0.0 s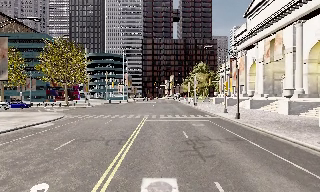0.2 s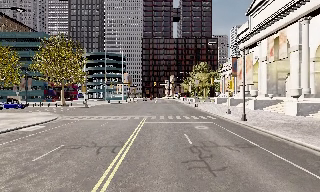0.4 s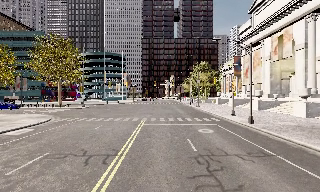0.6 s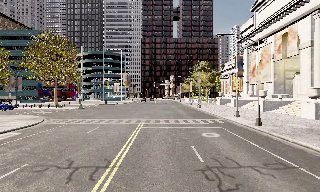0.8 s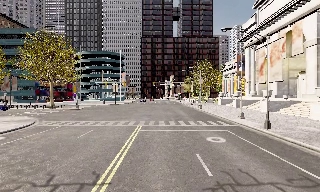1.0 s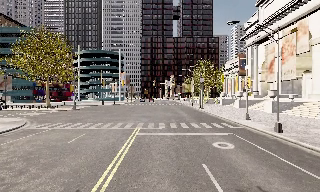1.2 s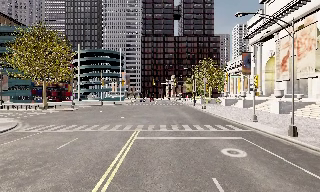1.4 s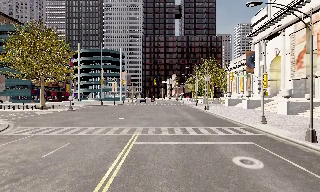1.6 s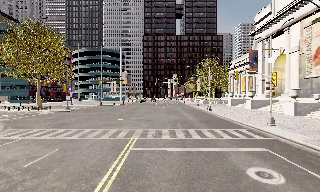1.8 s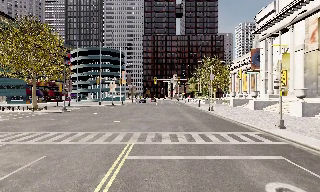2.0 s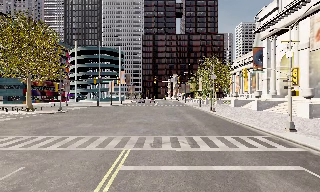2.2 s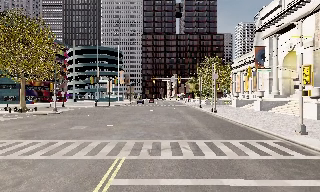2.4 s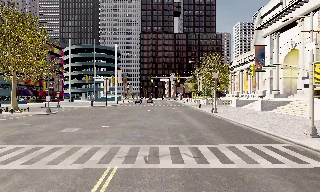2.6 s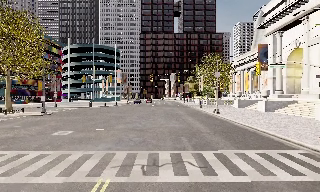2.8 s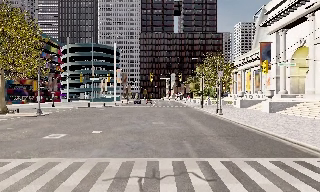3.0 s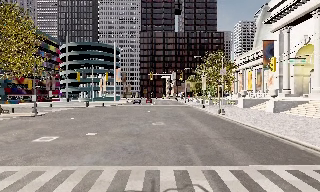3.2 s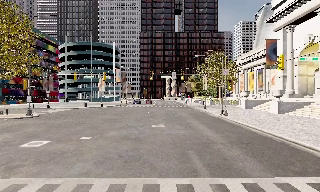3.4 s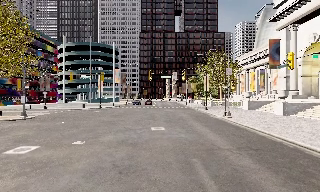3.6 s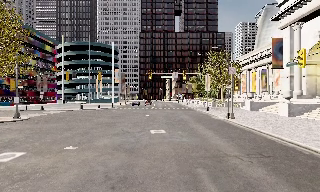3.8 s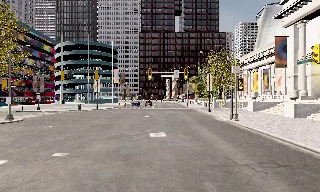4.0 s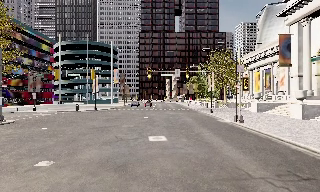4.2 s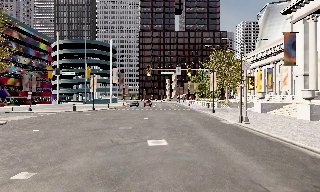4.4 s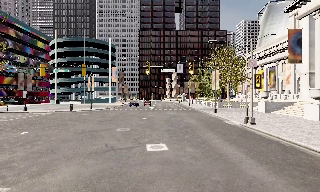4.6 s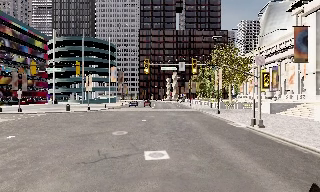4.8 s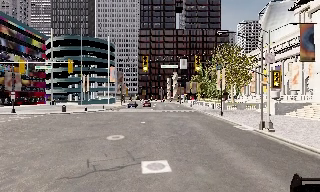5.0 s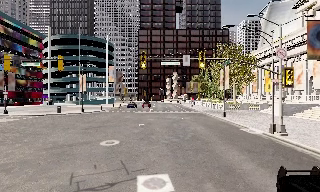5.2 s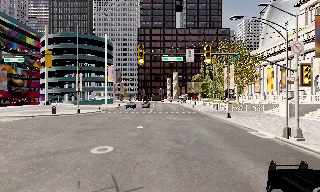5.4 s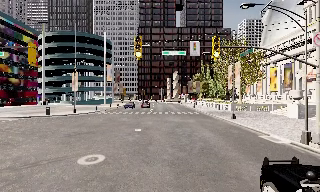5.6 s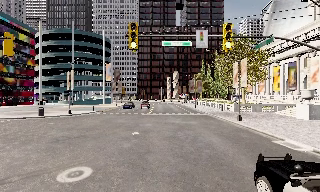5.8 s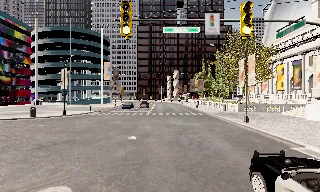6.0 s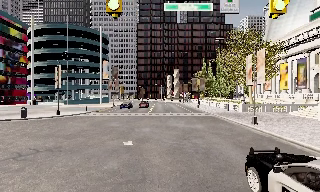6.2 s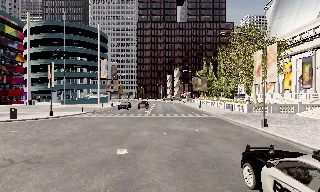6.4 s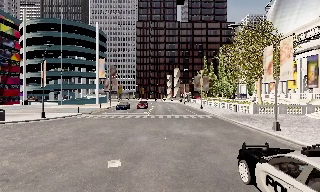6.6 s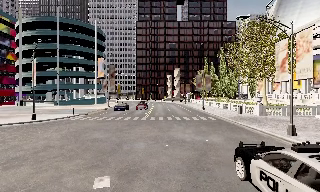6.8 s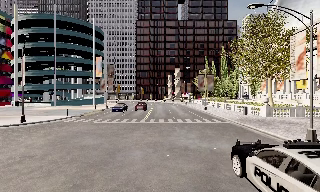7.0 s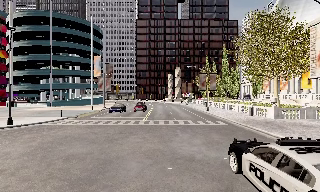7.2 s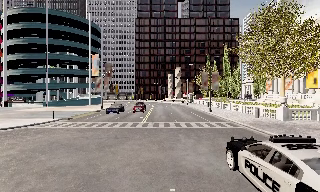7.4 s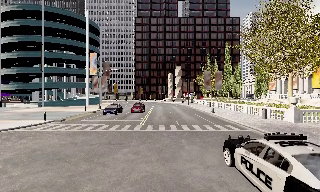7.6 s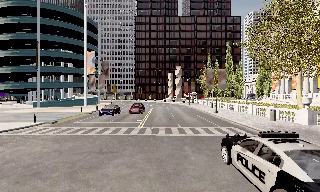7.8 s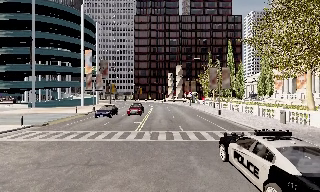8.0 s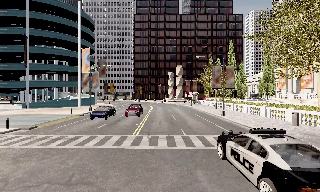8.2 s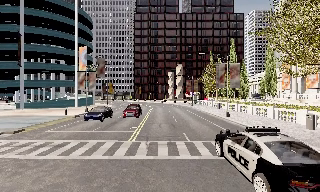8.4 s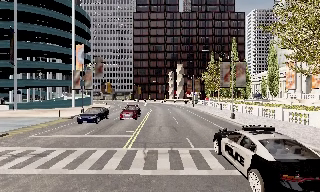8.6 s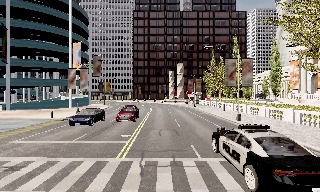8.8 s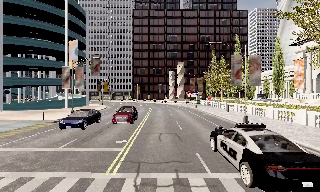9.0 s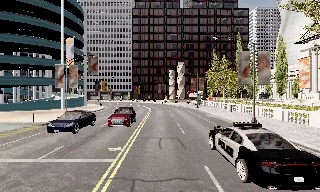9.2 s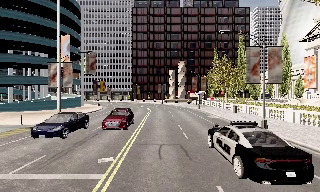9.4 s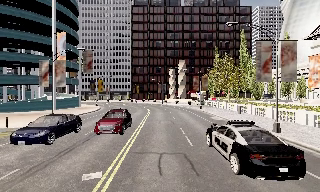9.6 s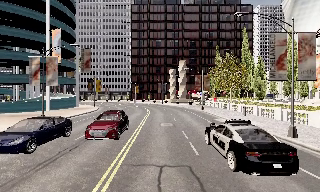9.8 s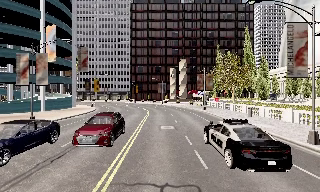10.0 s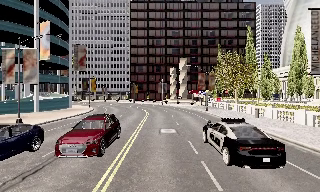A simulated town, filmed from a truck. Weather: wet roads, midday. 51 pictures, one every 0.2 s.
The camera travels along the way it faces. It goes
forward.
0.0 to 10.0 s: The camera travels forward, about 60 m, so what stands in front looms larger.
The film runs forward here.
